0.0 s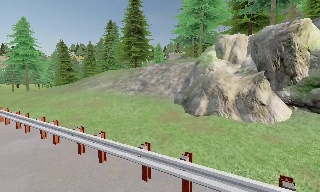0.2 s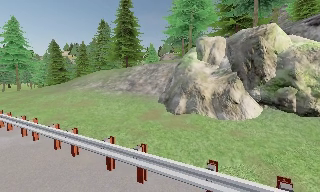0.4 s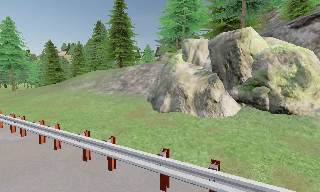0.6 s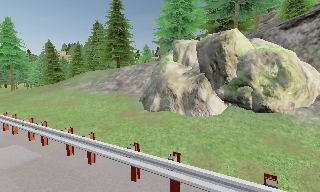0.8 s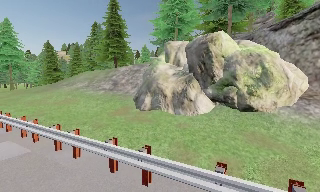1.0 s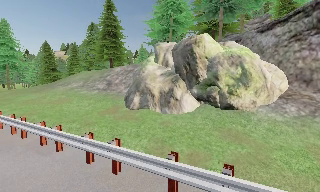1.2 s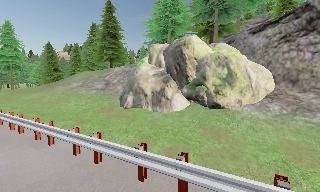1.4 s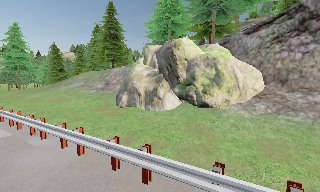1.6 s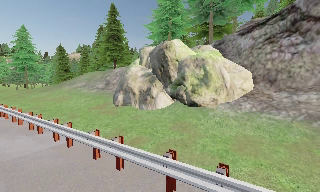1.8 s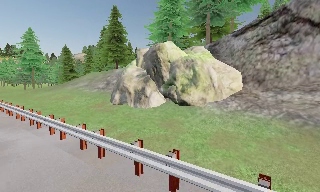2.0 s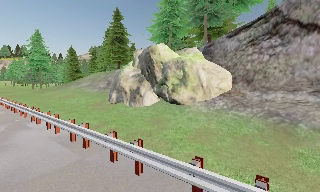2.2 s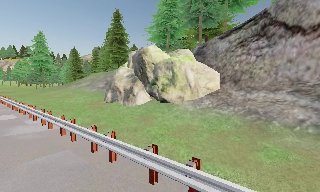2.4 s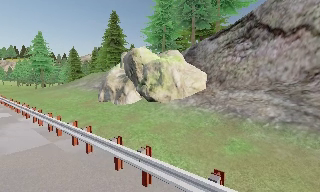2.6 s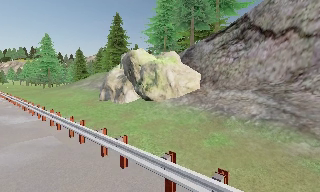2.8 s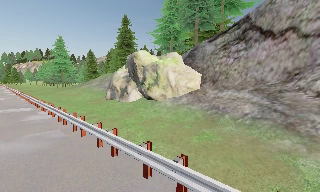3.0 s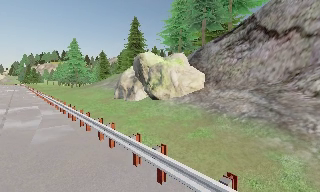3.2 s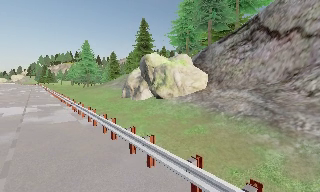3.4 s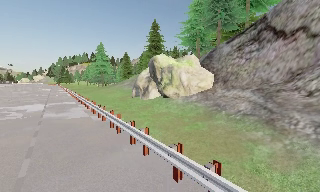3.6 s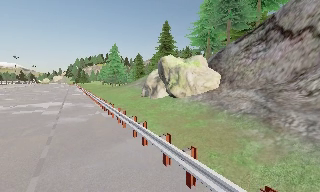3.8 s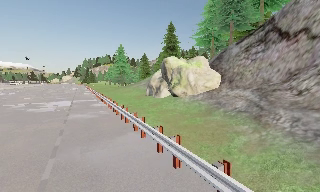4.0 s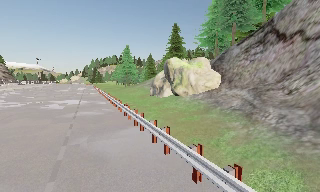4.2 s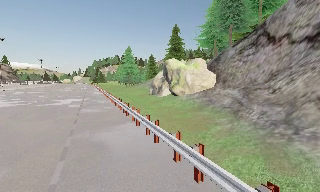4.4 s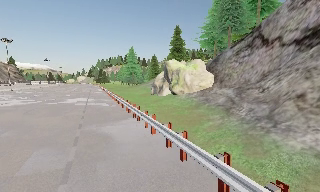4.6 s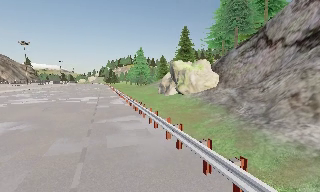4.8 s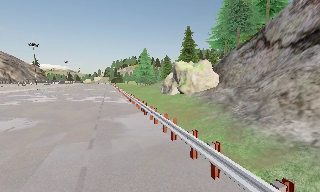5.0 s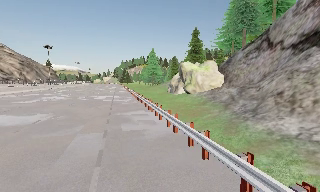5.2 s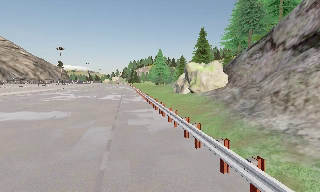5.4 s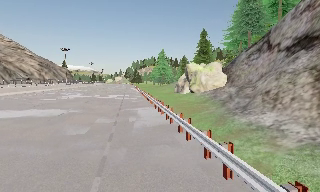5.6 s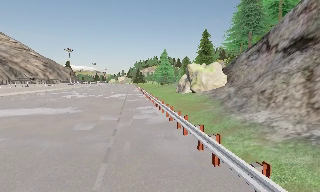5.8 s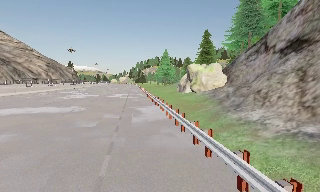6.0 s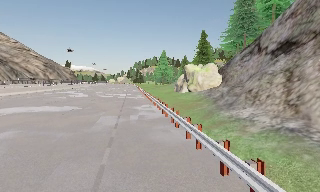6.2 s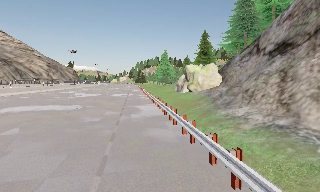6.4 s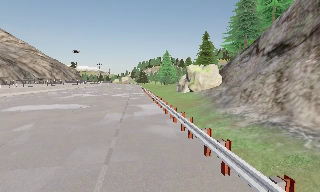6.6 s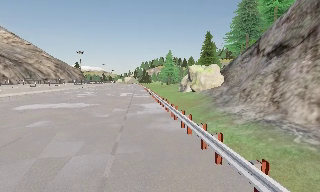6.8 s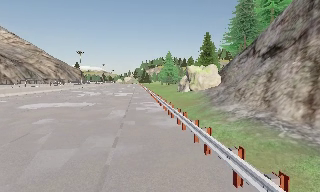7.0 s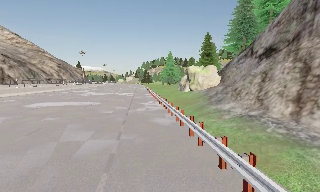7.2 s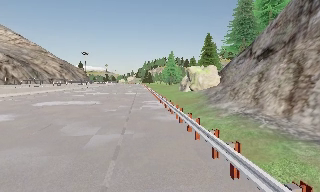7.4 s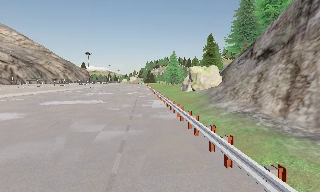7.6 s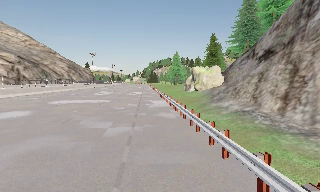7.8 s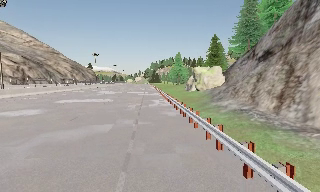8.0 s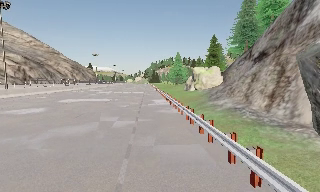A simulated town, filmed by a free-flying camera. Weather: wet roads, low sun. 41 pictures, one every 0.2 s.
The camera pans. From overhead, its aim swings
counterclockwise.
0.0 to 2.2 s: The camera travels to its right and backward, about 9 m, so close, fixed things drift to the left.
2.2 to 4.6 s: The camera pans to its left, which is counterclockwise from overhead, by about 30 degrees. It travels backward and to its right, about 10 m.
4.6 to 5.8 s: The camera travels backward, about 4 m, so what stands in front gets smaller. It loses speed.
5.8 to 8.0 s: The camera travels backward, about 6 m, so what stands in front gets smaller.
The film runs backward here.
